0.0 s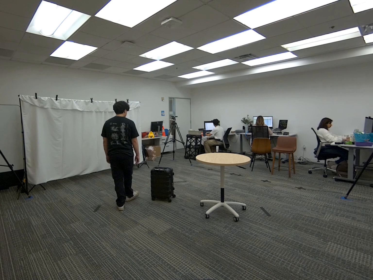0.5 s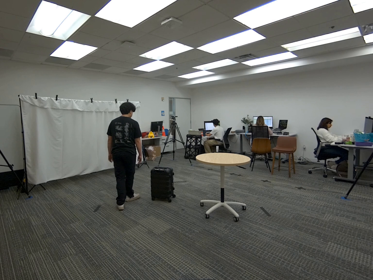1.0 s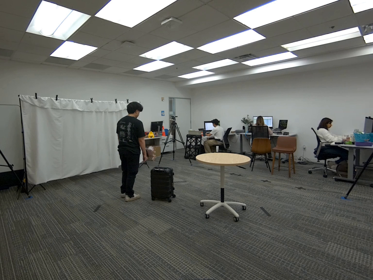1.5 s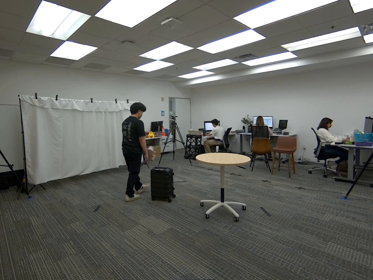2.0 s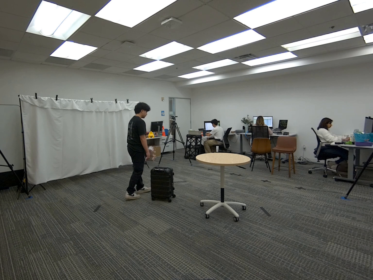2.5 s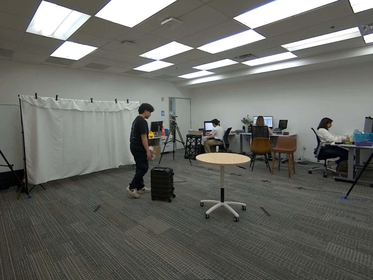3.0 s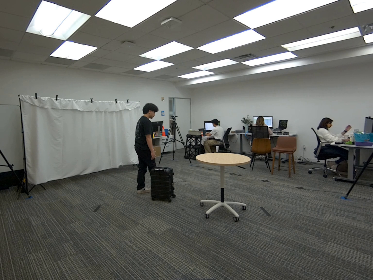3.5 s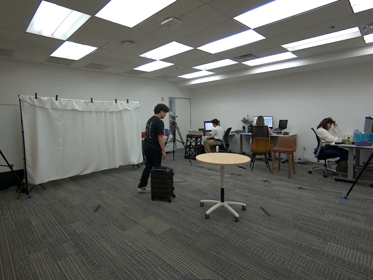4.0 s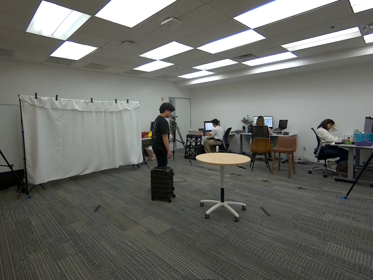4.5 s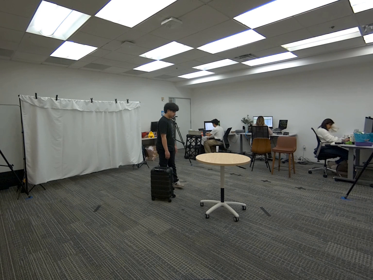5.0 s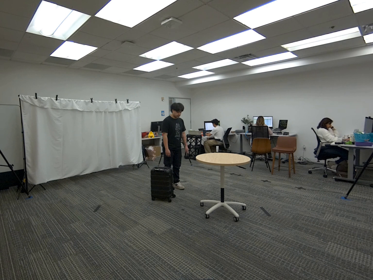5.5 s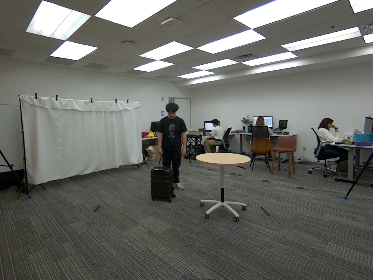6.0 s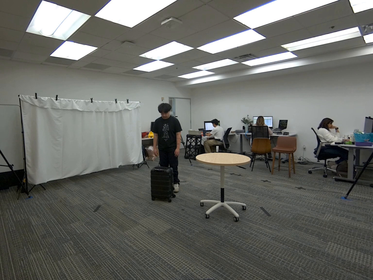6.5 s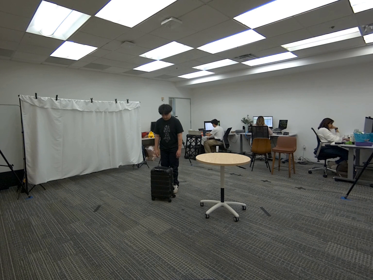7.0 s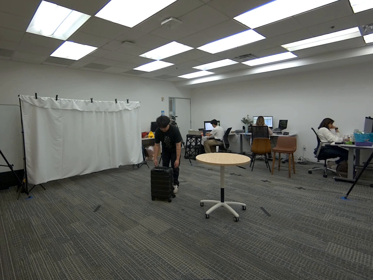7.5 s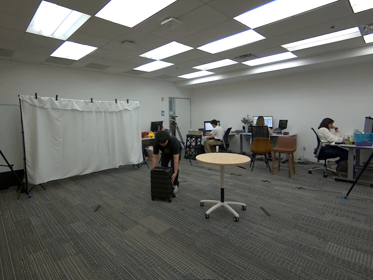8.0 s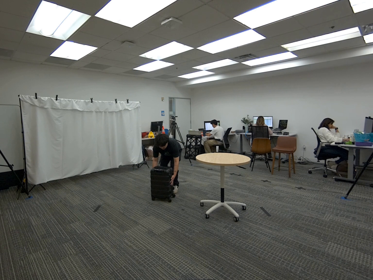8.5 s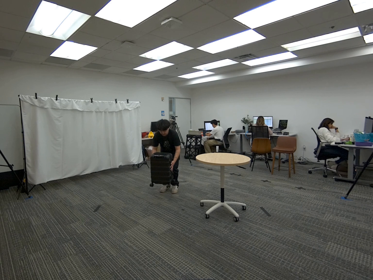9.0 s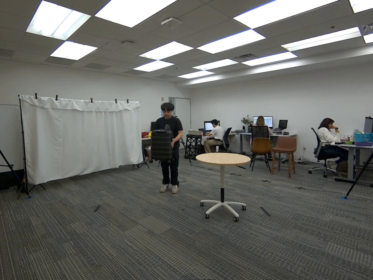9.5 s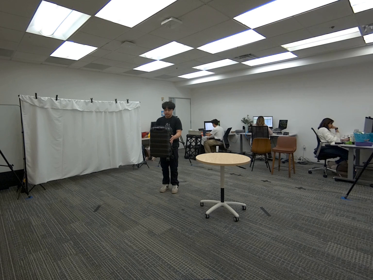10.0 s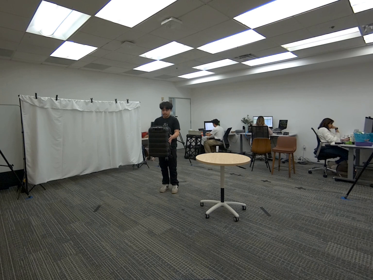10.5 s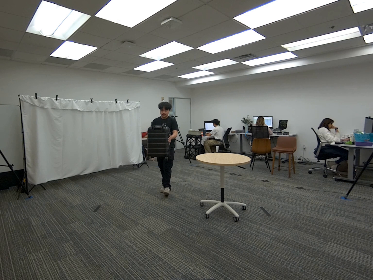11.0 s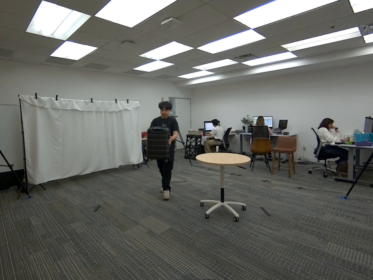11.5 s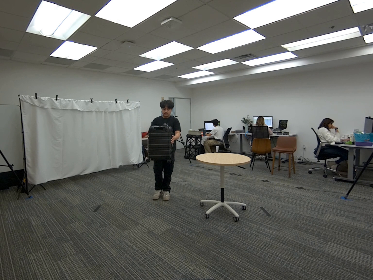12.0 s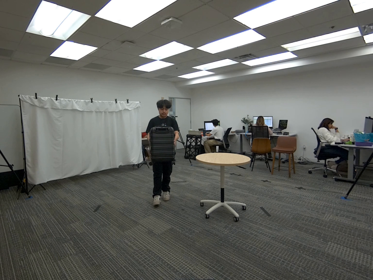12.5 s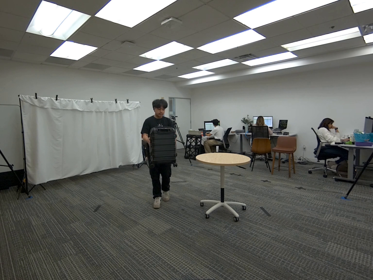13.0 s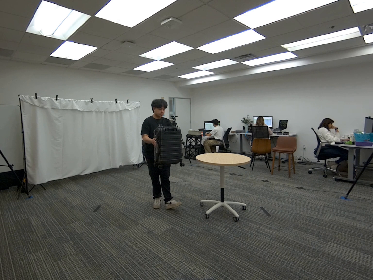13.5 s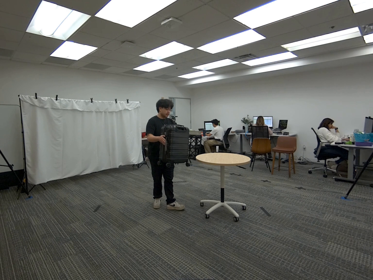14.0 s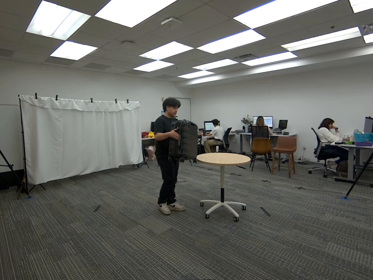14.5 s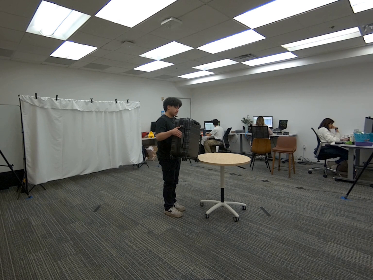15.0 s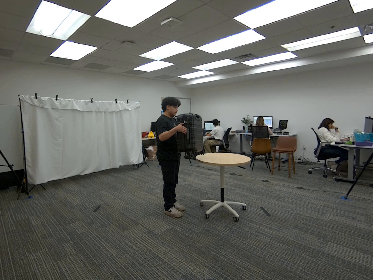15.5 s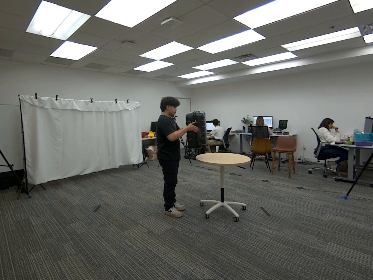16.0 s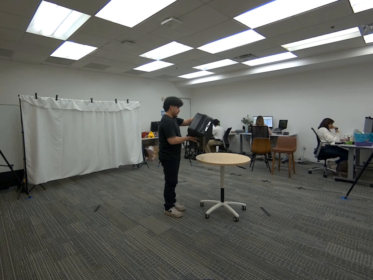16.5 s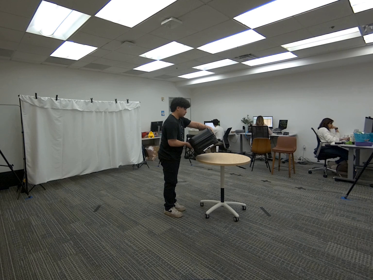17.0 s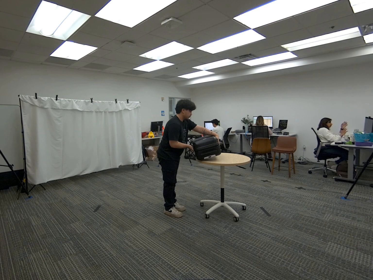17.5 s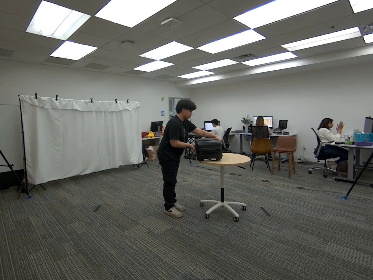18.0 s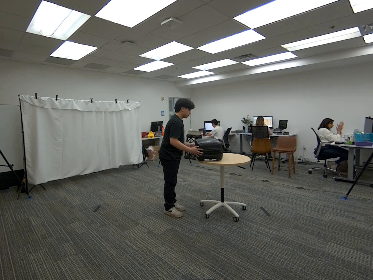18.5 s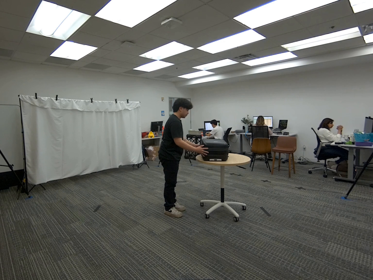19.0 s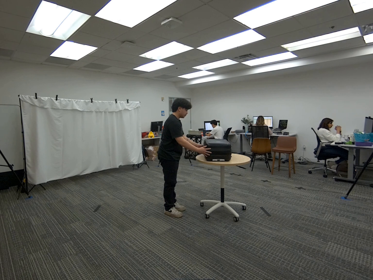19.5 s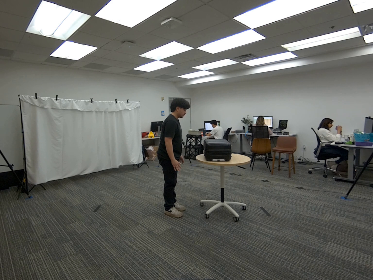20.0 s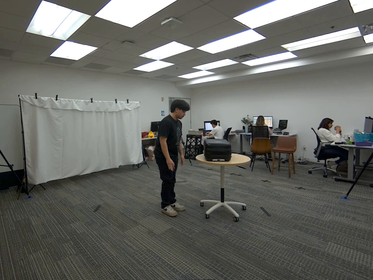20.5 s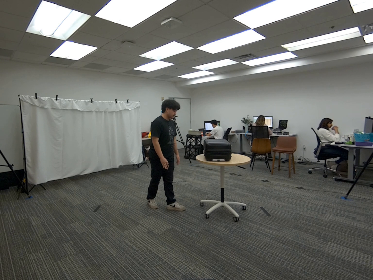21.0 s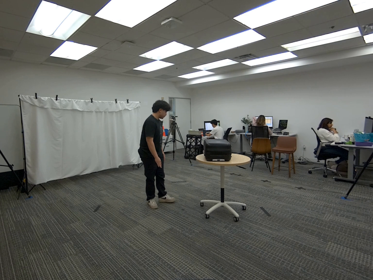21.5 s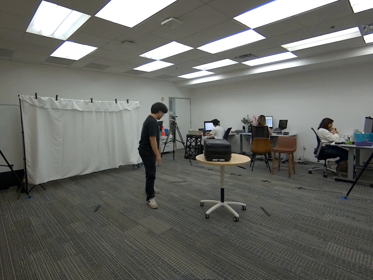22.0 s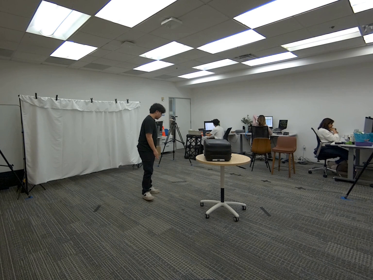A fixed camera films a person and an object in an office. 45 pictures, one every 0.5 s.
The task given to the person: Walk over to the luggage within the bounding area and pick up the luggage using both hands and place on the round desk.
